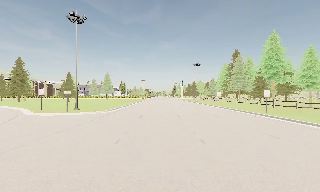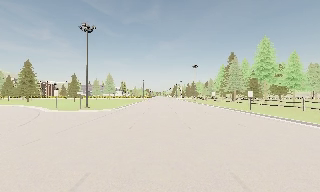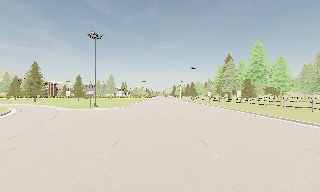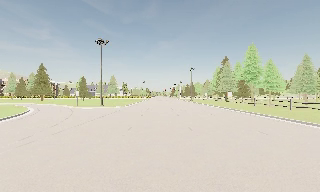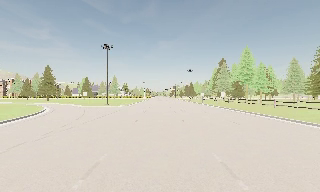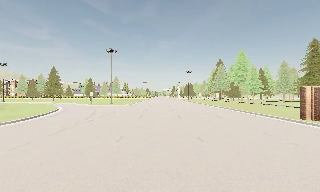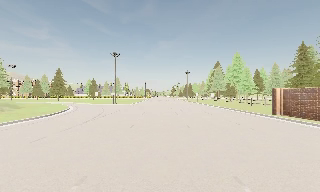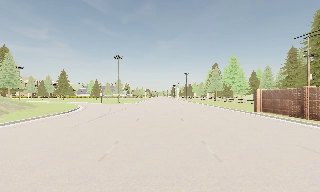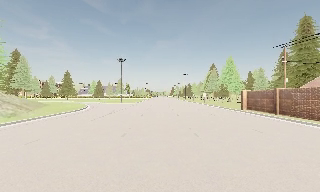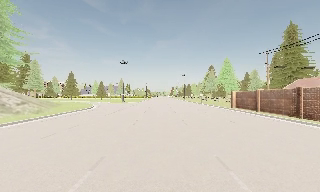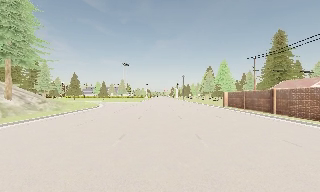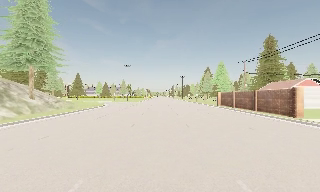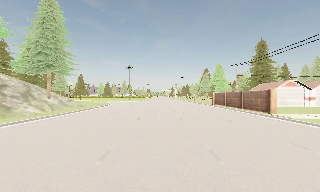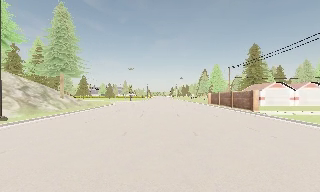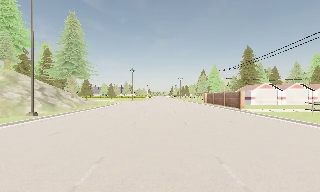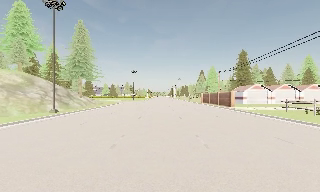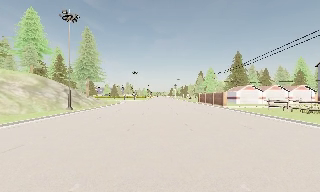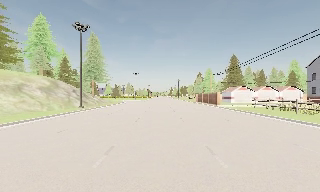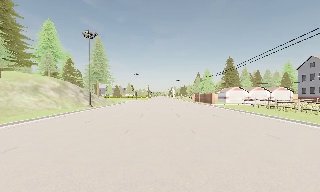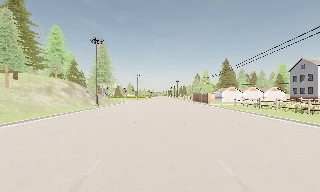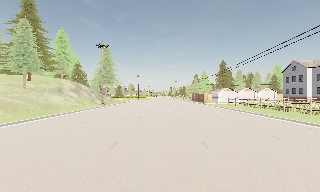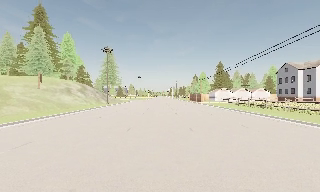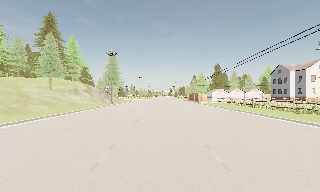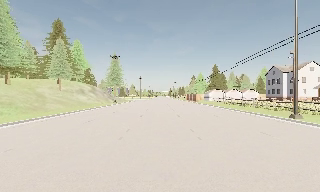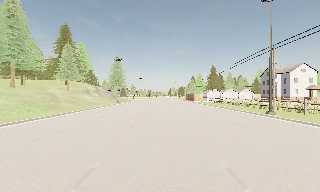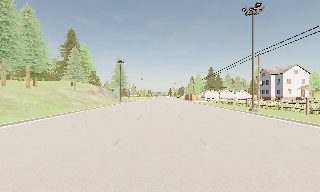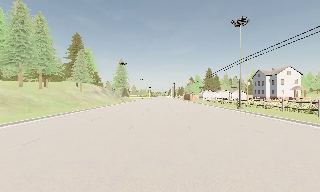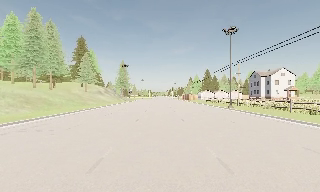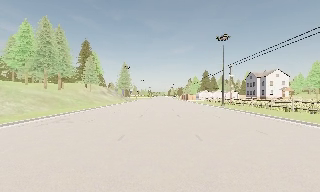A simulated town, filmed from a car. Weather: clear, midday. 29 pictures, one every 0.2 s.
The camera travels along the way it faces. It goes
backward.
0.0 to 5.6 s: The camera travels backward, about 80 m, so what stands in front gets smaller.
The film runs backward here.
